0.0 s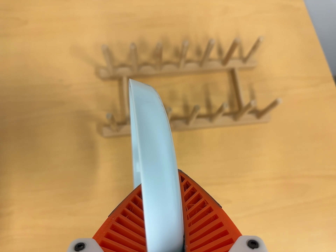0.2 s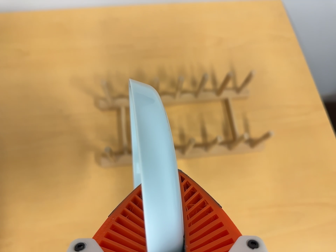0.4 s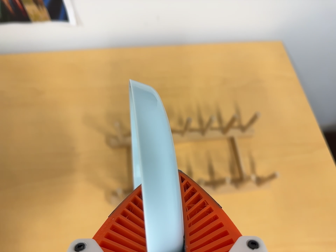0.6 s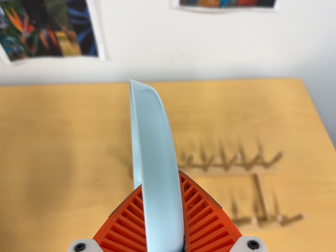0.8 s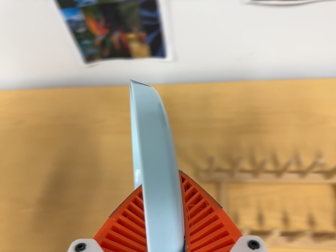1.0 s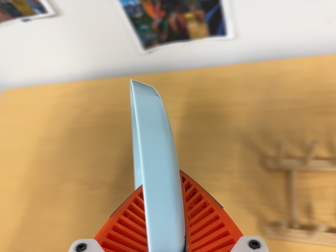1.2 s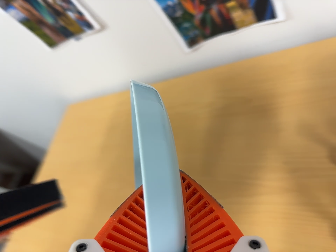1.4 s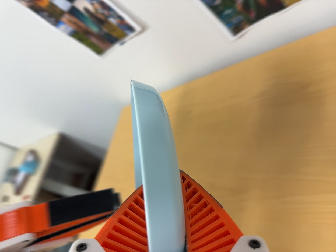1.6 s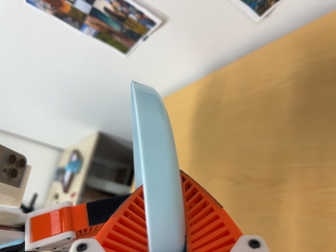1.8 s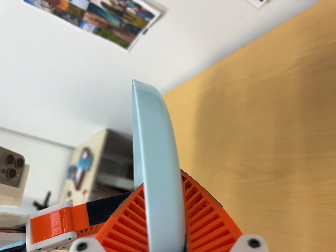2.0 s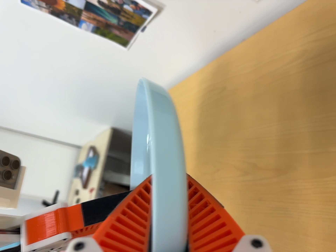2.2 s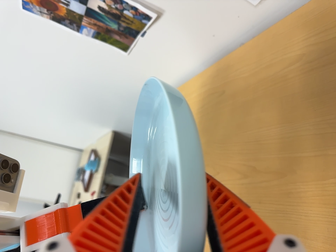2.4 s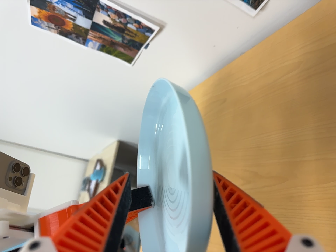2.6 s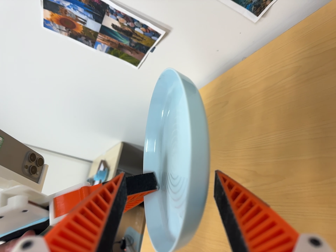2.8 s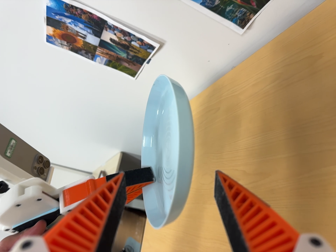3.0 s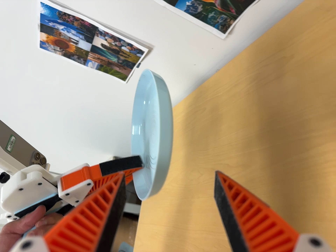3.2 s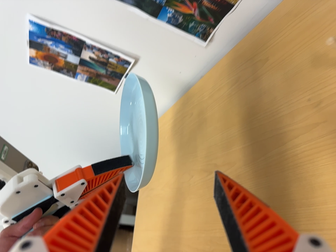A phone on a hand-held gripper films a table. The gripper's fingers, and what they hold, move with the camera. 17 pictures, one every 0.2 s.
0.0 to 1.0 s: The camera swings to its left by about 25 degrees, and the scene slides to the right. It travels to its left and toward the top of its view, about 7 cm, so close, fixed things drift to the right. Its aim tips toward the top of its view by about 15 degrees, and the scene shifts downward.
1.0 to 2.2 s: The camera pans to its left by about 40 degrees. It travels to its right and forward, about 12 cm. It rolls about its line of sight by about 20 degrees, and the scene rotates counterclockwise.
2.2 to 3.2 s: The camera travels backward and toward the bottom of its view, about 14 cm, so what stands in front gets smaller. Its aim tips toward the top of its view by about 10 degrees.
The film runs backward here.
